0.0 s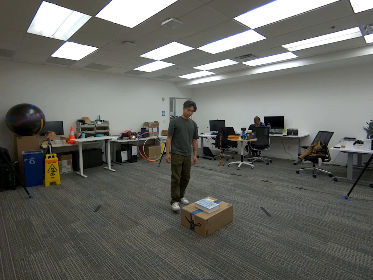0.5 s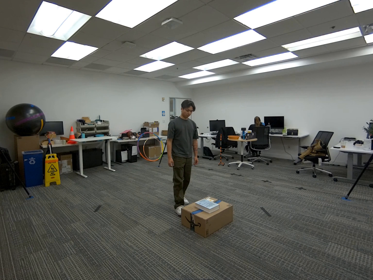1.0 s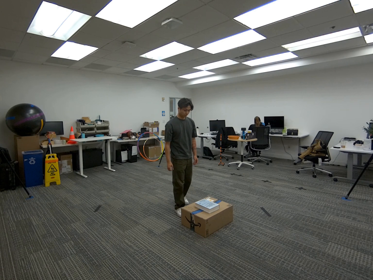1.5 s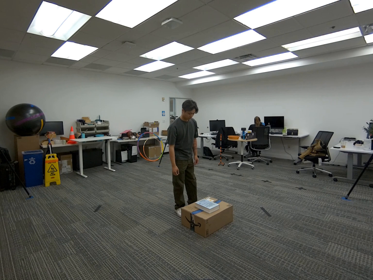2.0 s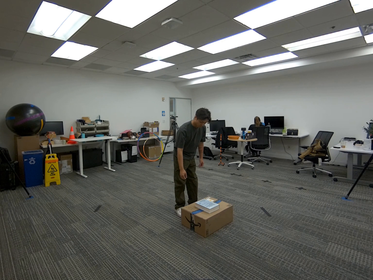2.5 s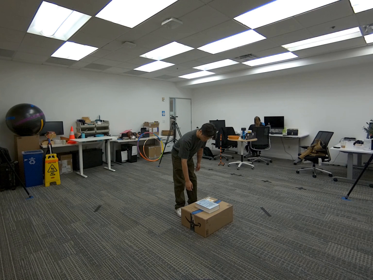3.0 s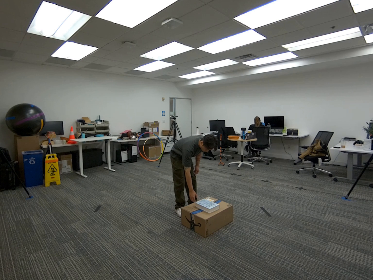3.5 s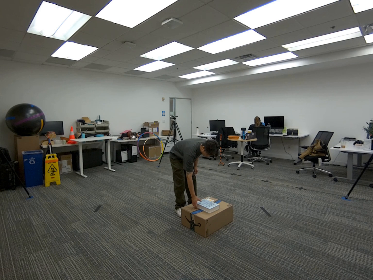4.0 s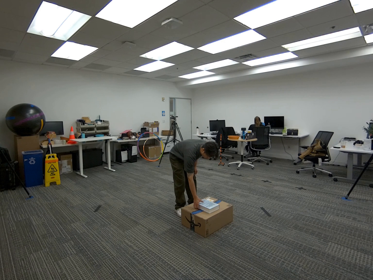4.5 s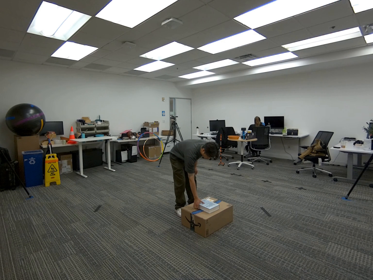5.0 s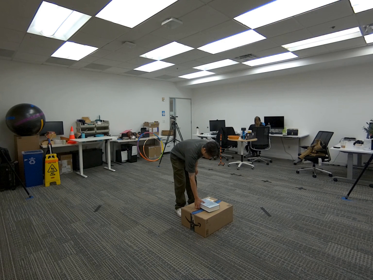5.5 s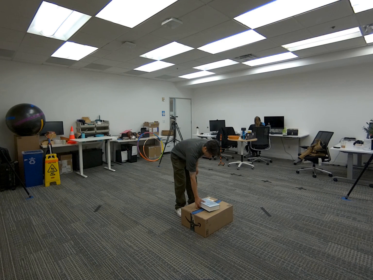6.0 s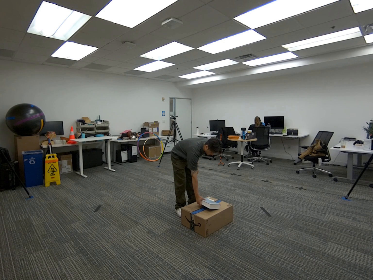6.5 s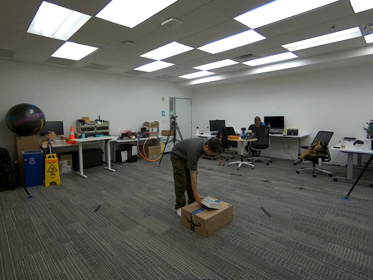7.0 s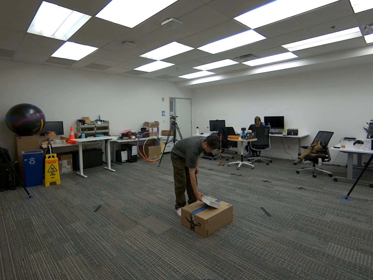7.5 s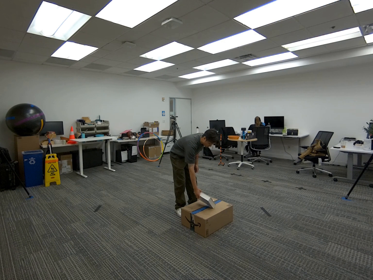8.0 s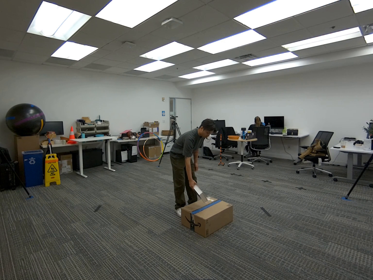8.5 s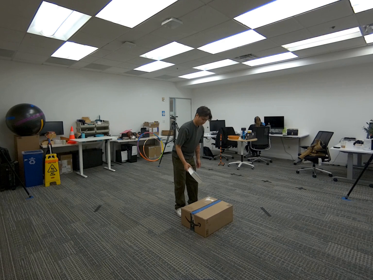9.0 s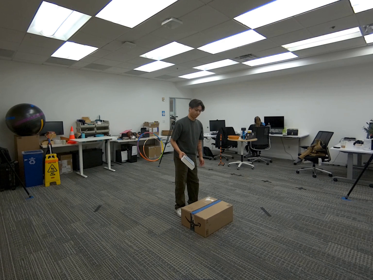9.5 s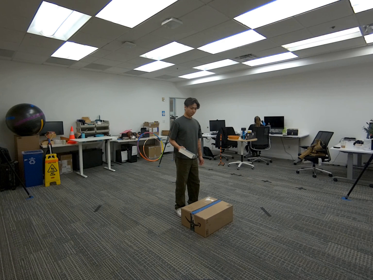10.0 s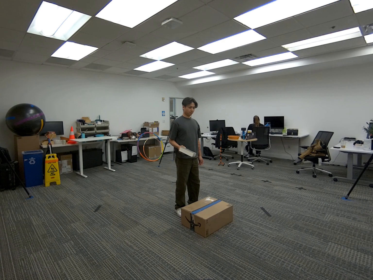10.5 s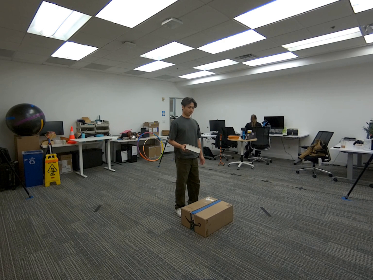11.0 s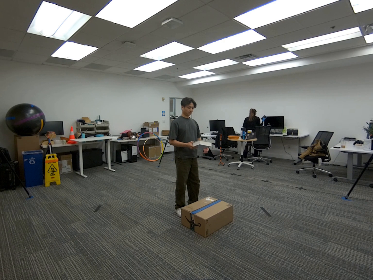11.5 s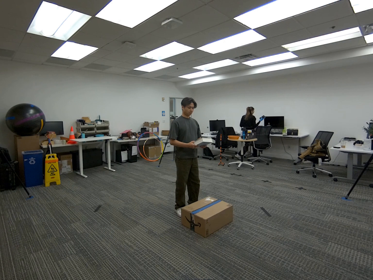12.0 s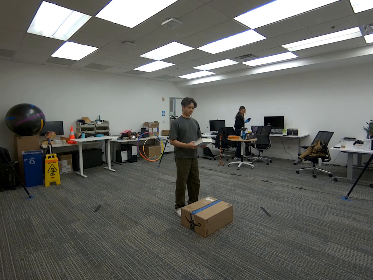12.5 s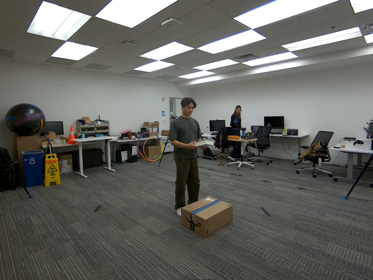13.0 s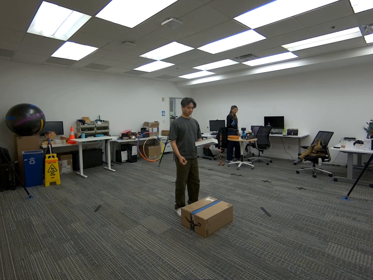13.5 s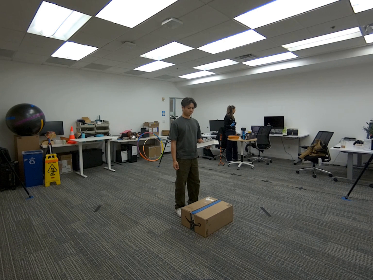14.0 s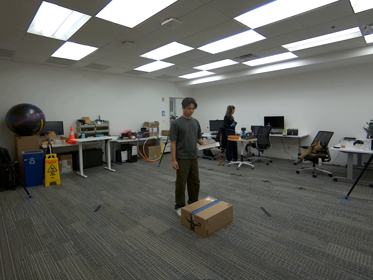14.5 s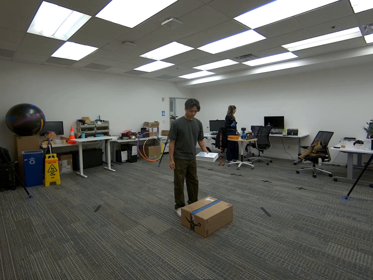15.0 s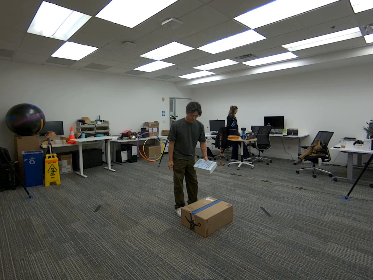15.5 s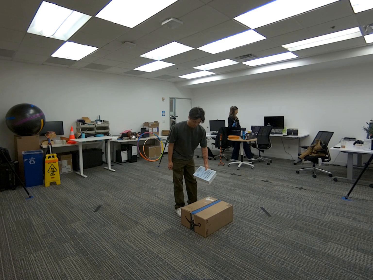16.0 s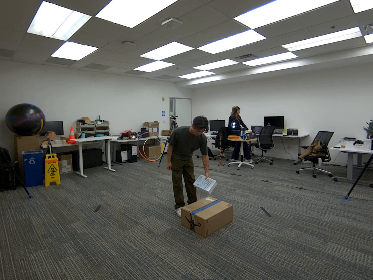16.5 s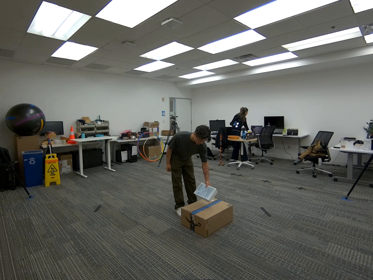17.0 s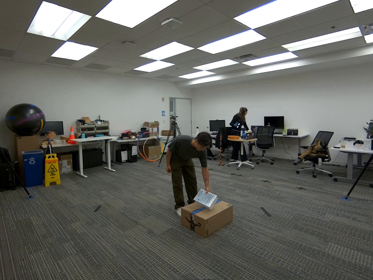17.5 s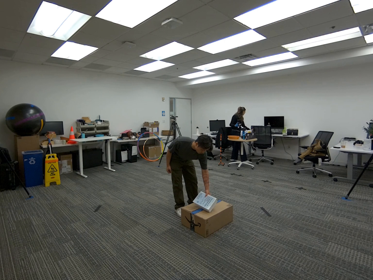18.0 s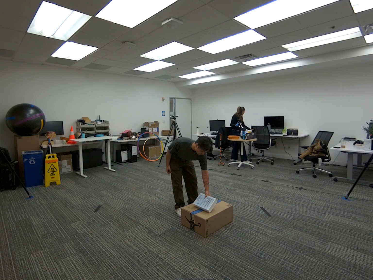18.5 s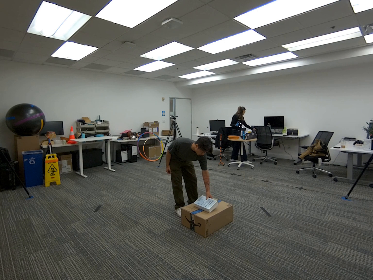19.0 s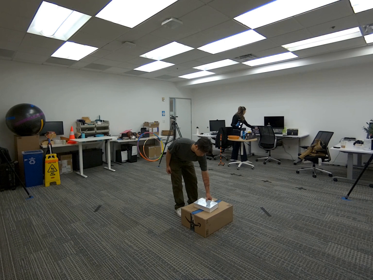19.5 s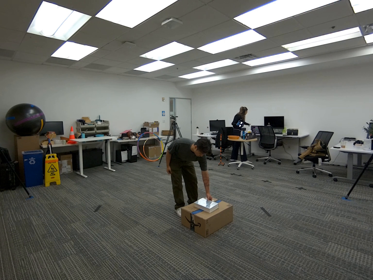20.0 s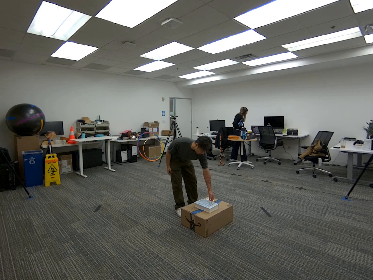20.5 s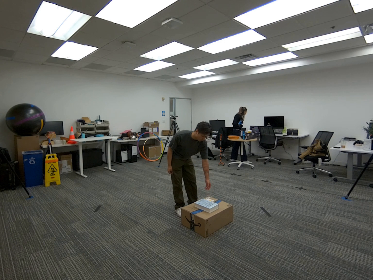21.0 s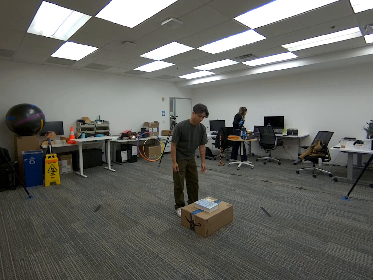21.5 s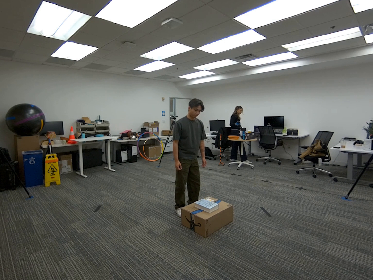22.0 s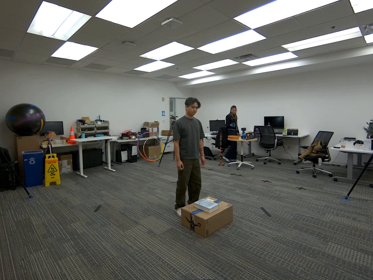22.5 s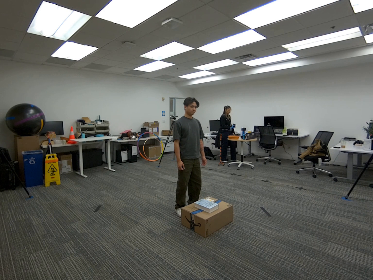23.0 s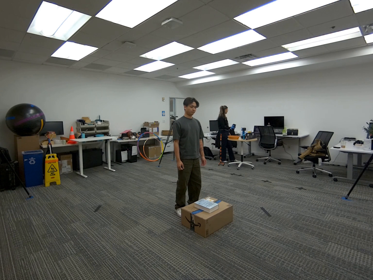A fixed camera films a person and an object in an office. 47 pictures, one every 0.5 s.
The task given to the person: Walk to the light blue book on the big brown cardboard box. Pick up the book with your right hand, transfer it to your left hand, and place it back on top of the box with your left hand.
